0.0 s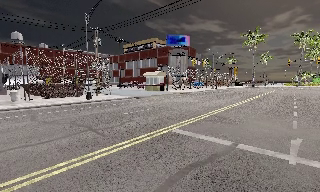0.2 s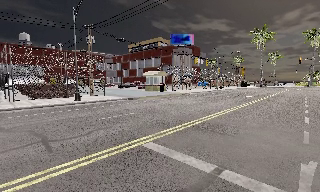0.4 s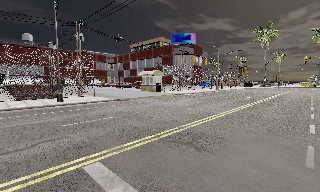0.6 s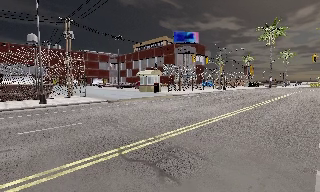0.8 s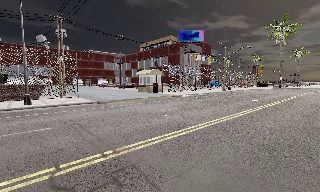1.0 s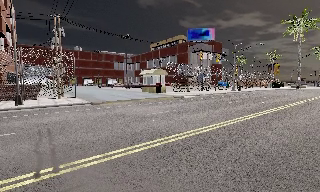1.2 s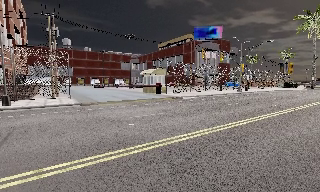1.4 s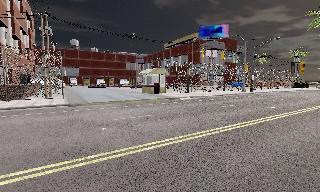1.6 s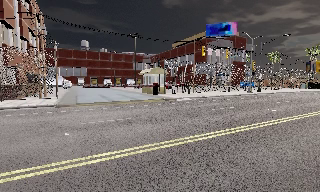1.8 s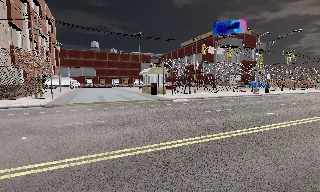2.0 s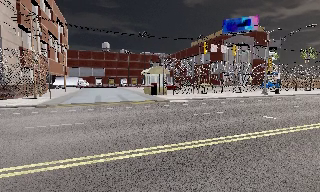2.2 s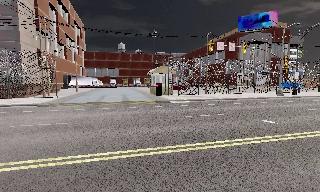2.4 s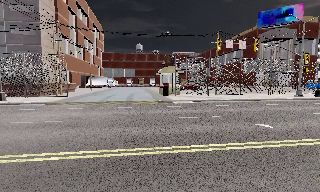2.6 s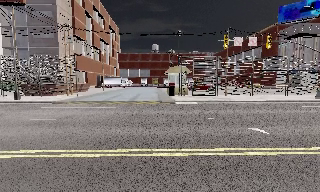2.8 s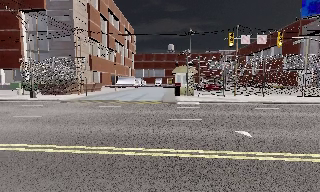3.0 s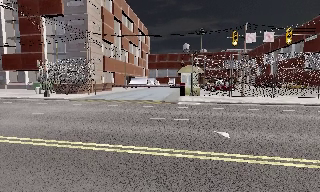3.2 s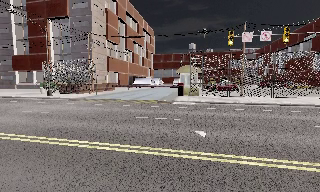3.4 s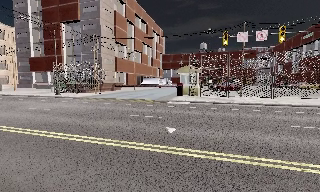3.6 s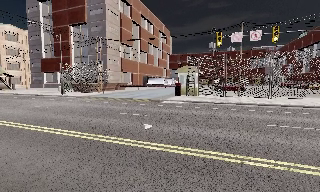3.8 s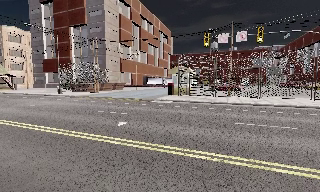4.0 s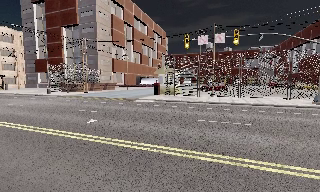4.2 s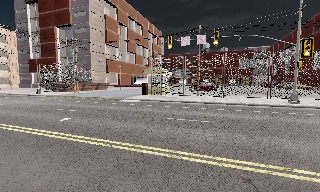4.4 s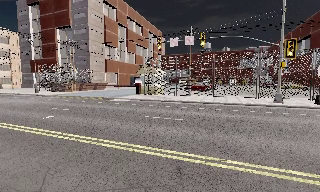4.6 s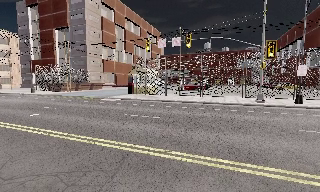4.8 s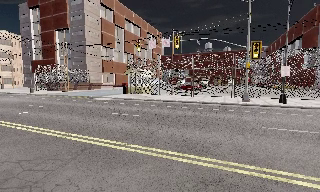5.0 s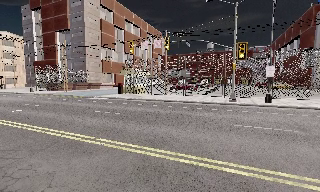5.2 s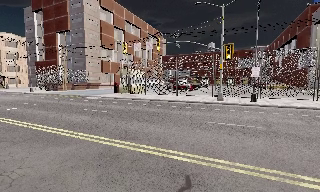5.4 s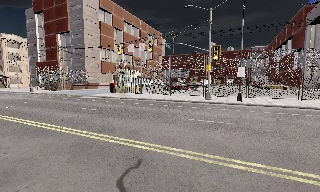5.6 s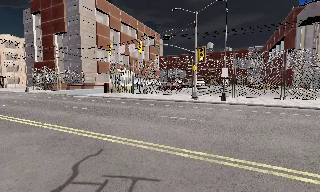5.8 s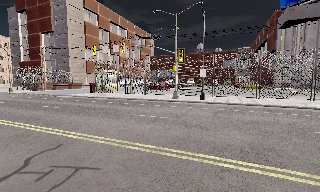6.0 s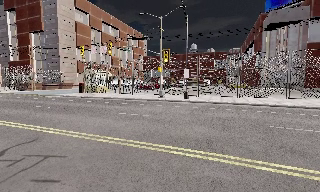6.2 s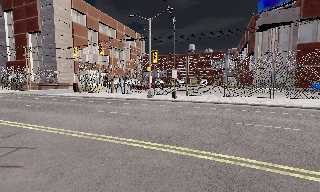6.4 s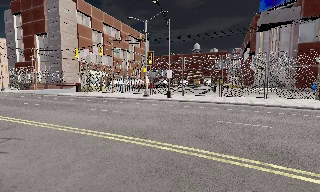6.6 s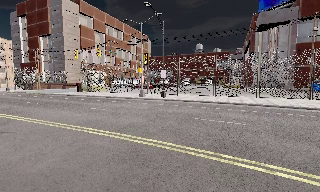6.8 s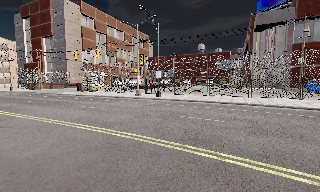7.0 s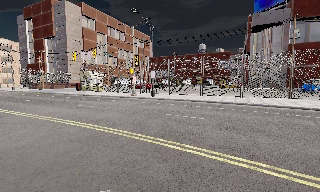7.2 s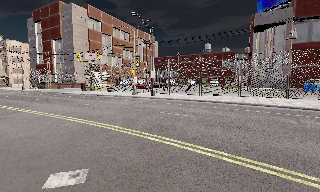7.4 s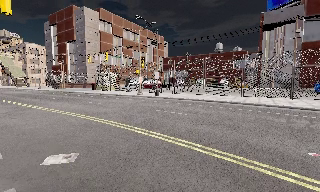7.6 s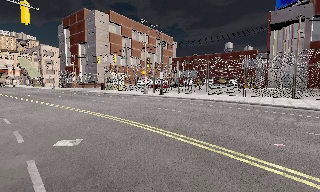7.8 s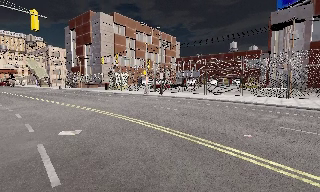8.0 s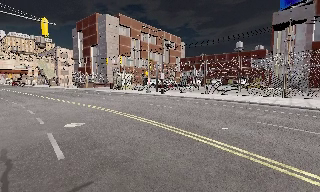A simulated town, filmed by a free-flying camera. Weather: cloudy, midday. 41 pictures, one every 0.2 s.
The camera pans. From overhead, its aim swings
counterclockwise.
0.0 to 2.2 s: The camera pans to its left, which is counterclockwise from overhead, by about 35 degrees. It travels to its right and forward, about 16 m.
2.2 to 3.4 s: The camera pans to its left, which is counterclockwise from overhead, by about 30 degrees. It travels to its right, about 7 m.
3.4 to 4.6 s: The camera travels to its right, about 8 m, so close, fixed things drift to the left.
4.6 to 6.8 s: The camera travels to its right and backward, about 12 m, so close, fixed things drift to the left.
6.8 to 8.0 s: The camera pans to its left, which is counterclockwise from overhead, by about 15 degrees. It travels backward and to its right, about 6 m, so what stands in front gets smaller.
The film runs forward here.
